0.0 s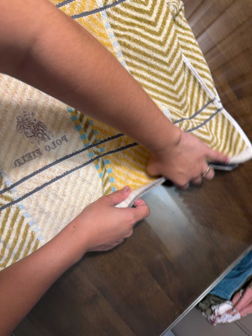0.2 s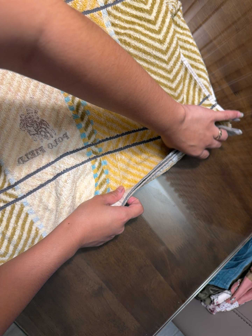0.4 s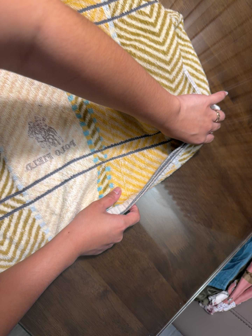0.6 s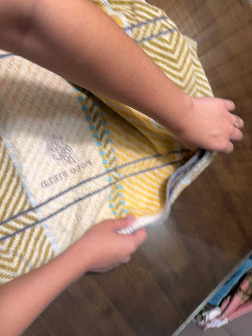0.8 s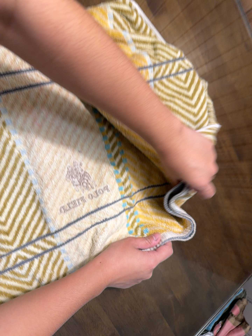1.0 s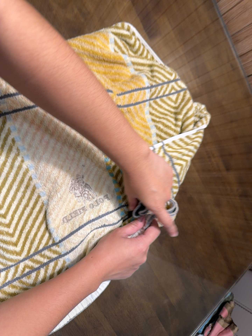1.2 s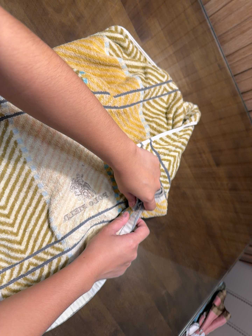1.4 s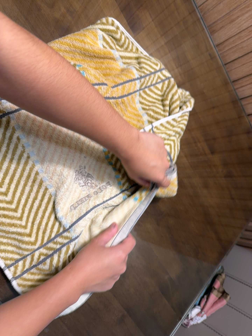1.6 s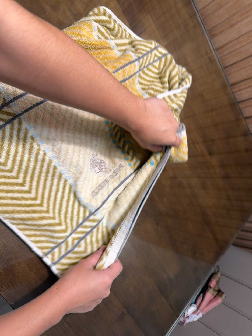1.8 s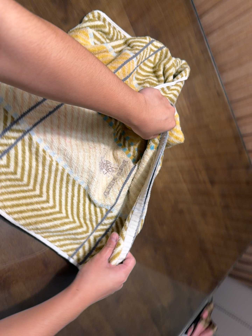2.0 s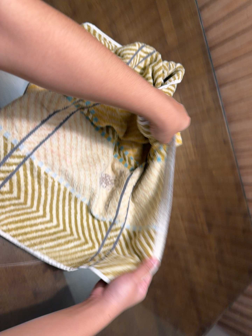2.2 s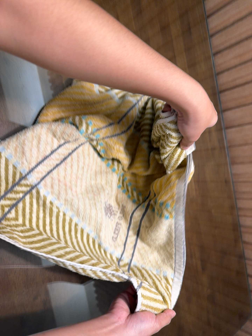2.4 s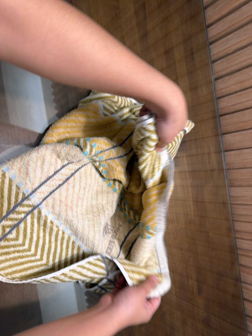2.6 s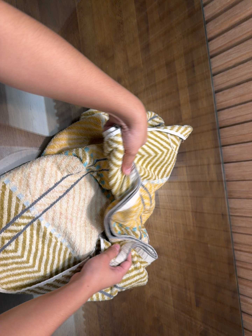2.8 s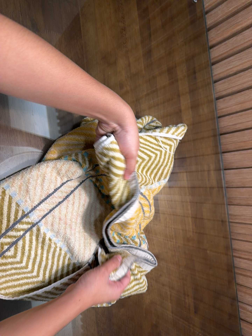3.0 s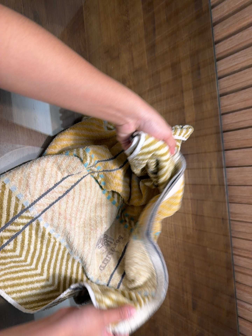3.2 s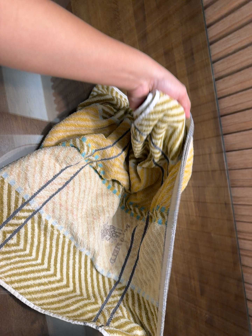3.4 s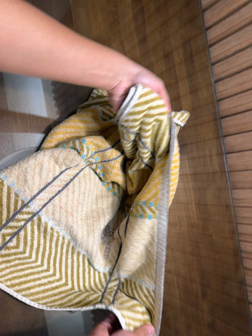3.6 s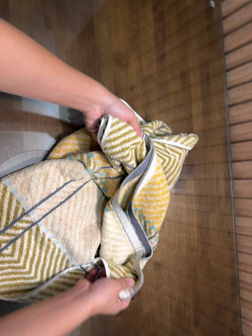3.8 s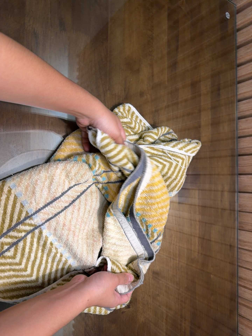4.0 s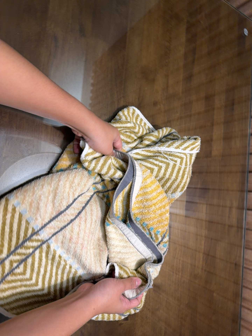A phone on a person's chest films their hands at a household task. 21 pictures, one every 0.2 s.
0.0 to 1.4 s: The camera pans to its right by about 20 degrees. It travels to its left and backward, about 22 cm.
1.4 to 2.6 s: The camera travels toward the top of its view and to its left, about 14 cm, so close, fixed things drift downward. Its aim tips toward the top of its view by about 15 degrees, and the scene shifts downward. It rolls about its line of sight by about 25 degrees, and the scene rotates clockwise.
2.6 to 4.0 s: The camera rolls about its line of sight by about 10 degrees, and the scene rotates clockwise.
The film runs forward here.
